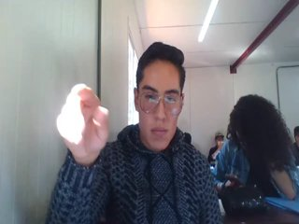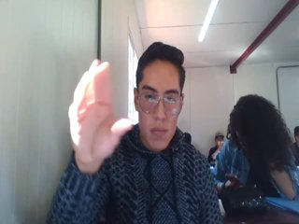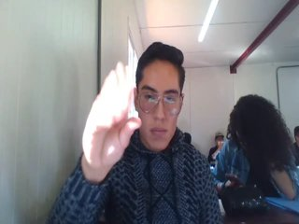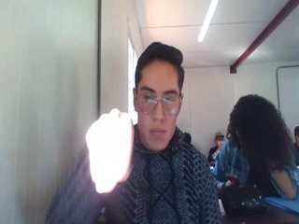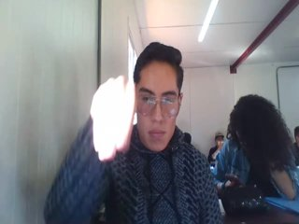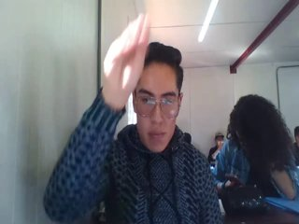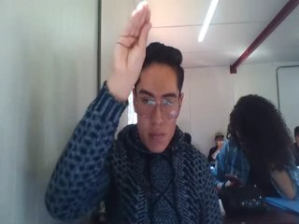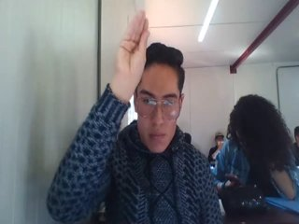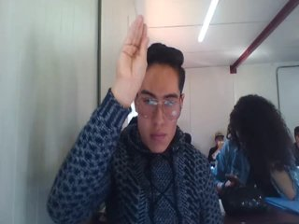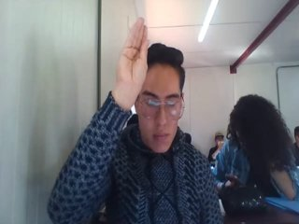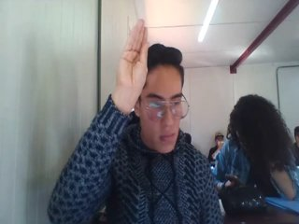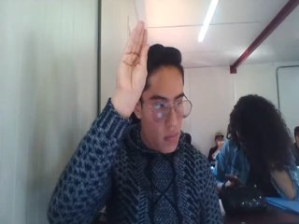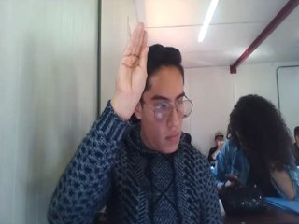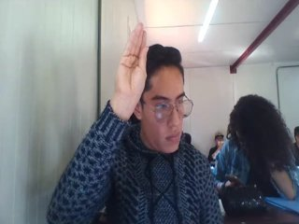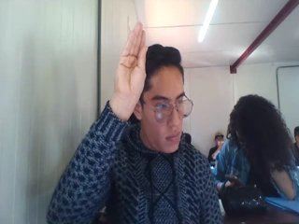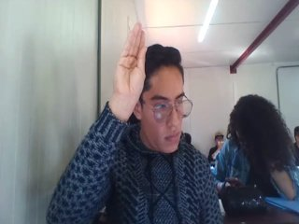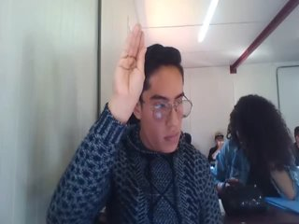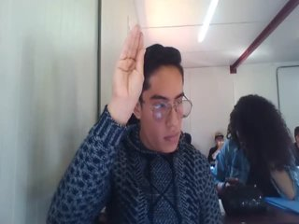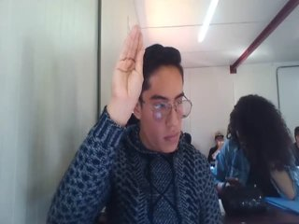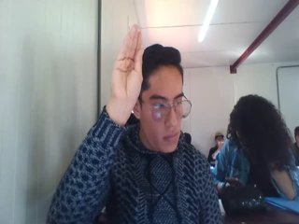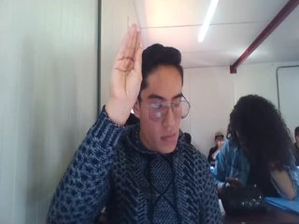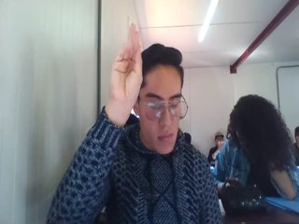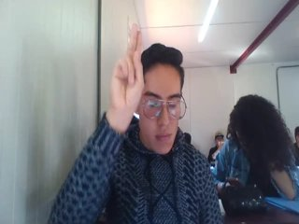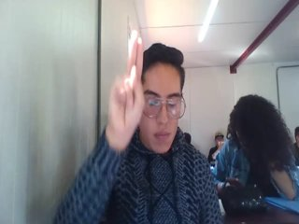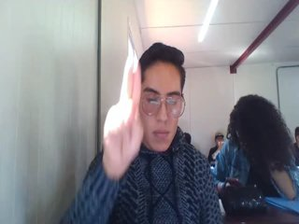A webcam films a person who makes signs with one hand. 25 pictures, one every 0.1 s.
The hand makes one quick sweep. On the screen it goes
upward.
0.3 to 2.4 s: On the screen the hand sweeps upward. The name of the sign: Throw up.
